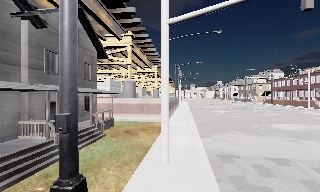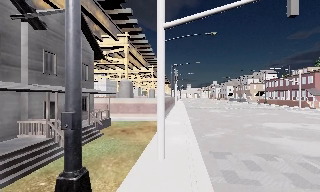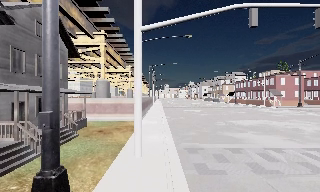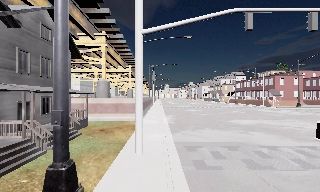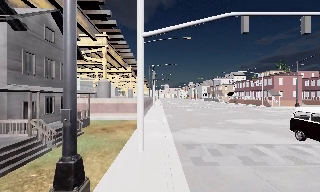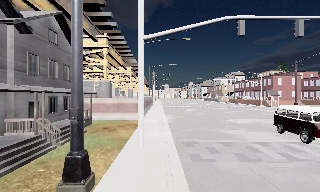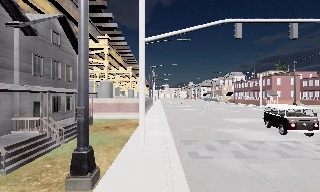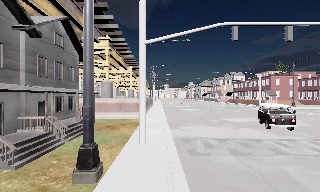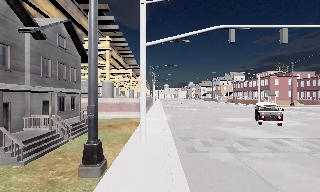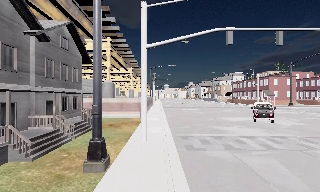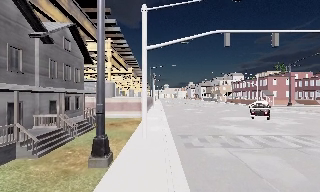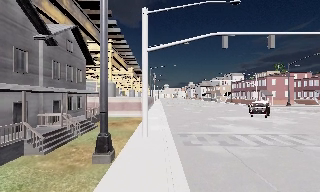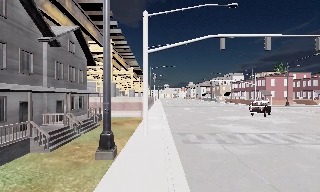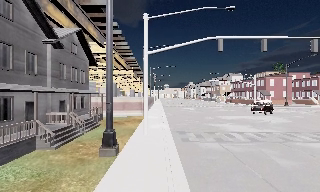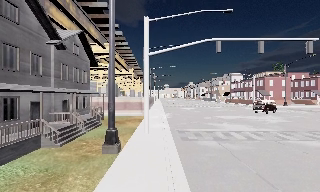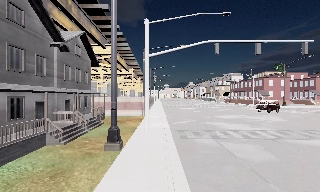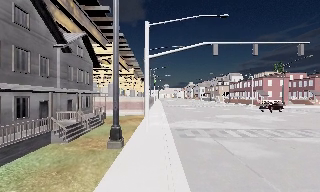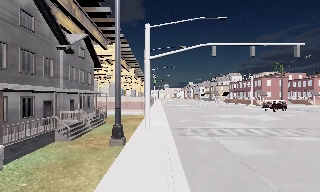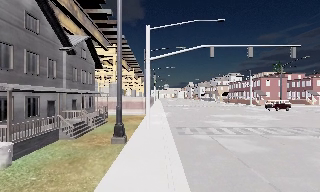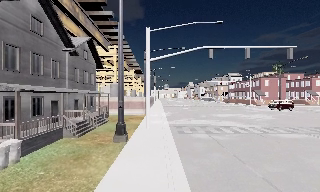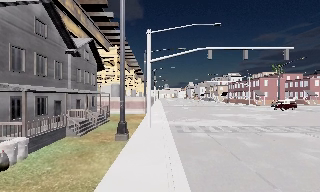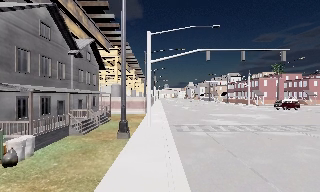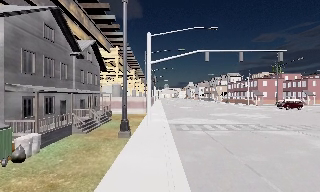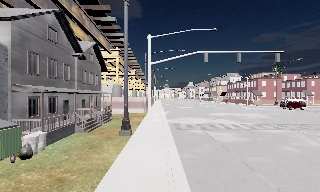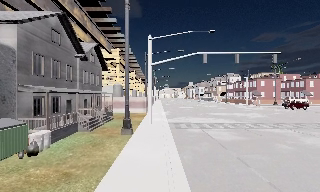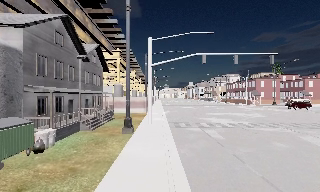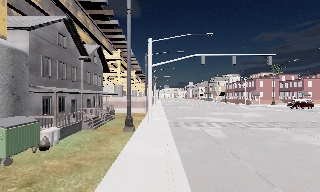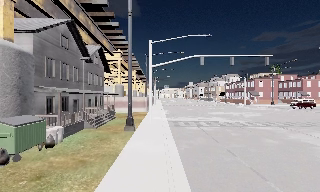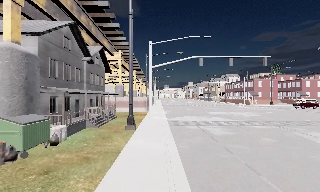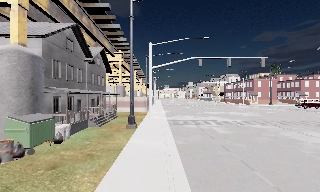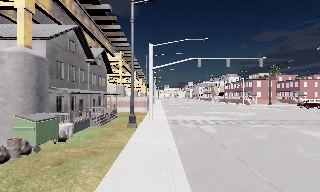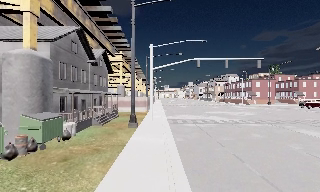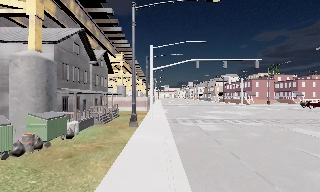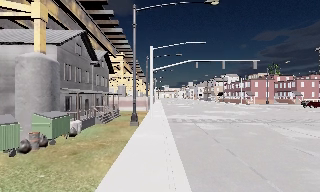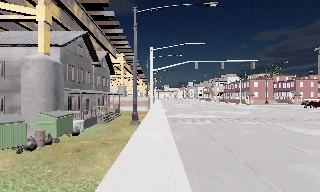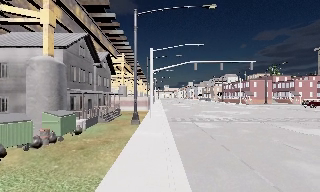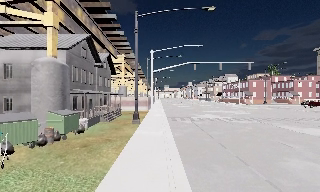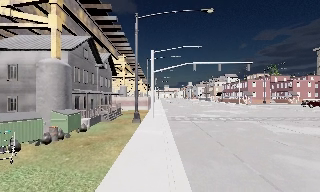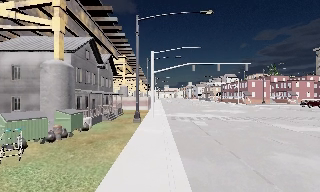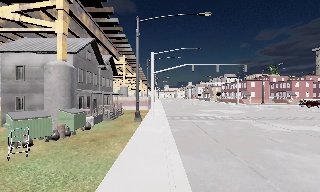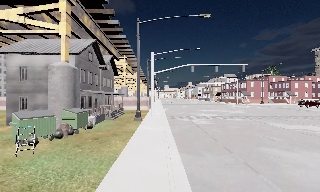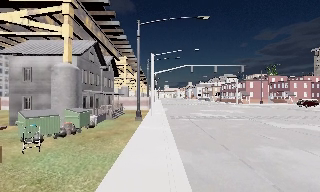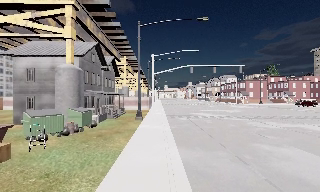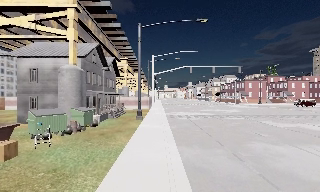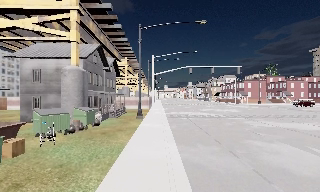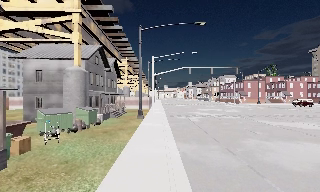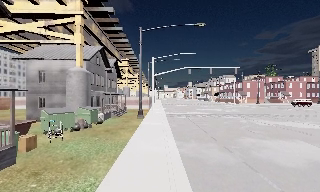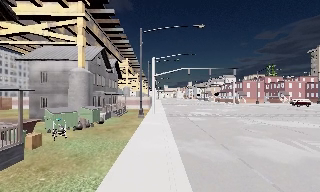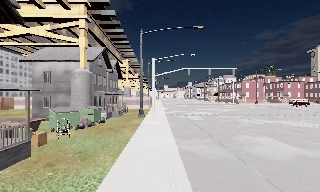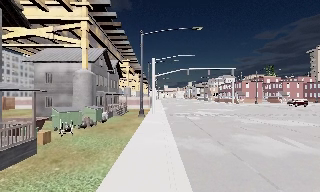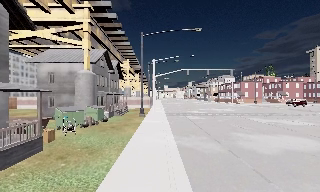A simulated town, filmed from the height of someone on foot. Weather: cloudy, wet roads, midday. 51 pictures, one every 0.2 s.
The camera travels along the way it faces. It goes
backward.
0.0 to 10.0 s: The camera travels backward, about 17 m, so what stands in front gets smaller.
The film runs backward here.
